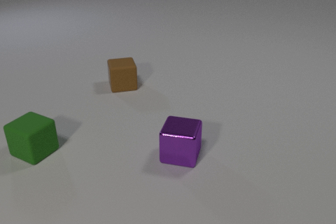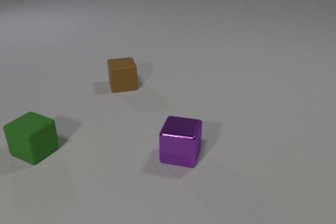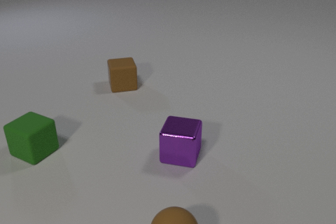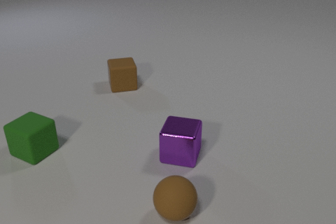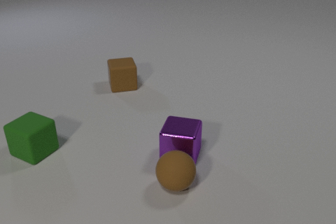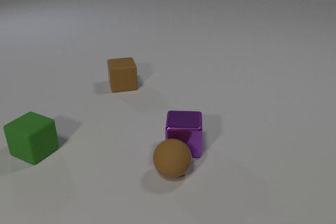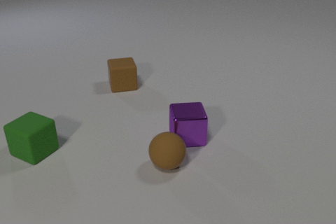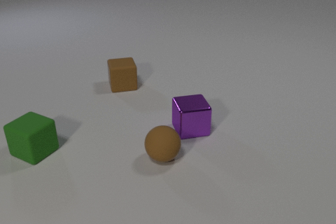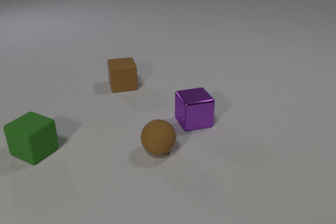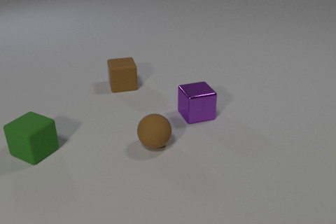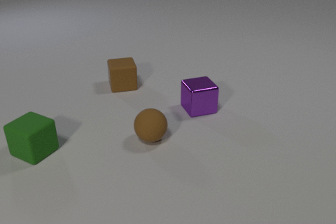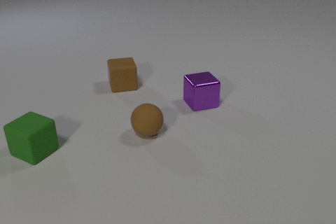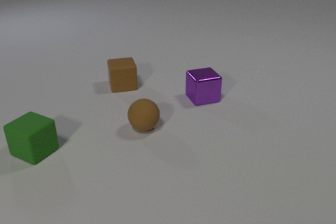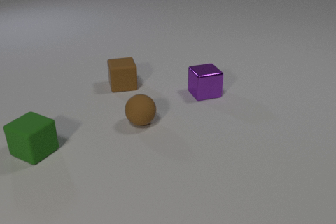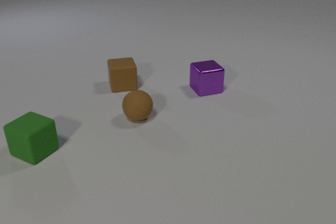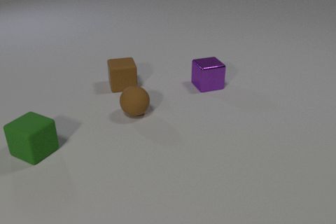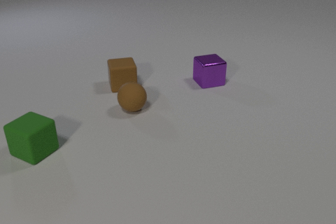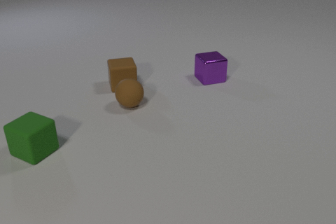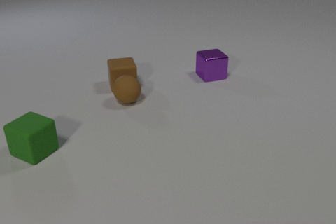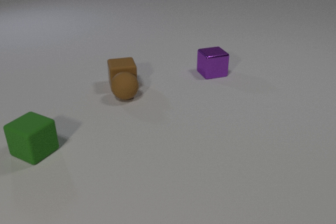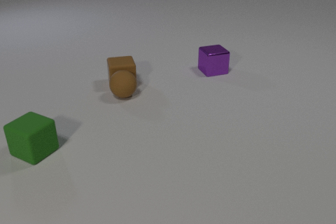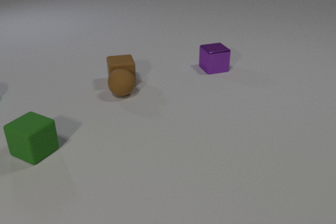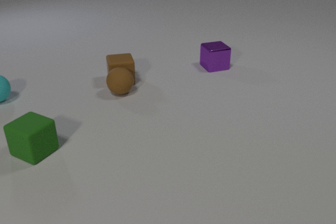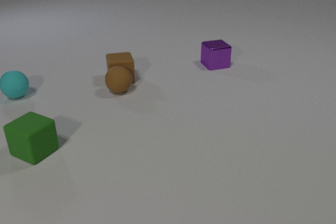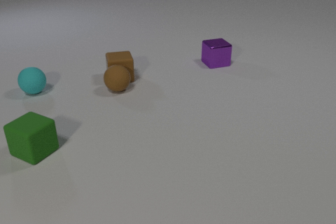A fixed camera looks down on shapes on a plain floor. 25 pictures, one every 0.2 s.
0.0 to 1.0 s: The brown rubber sphere comes in at the bottom edge, rolls away from the camera. The purple metal cube slides away from the camera. The brown rubber sphere and the purple metal cube collide.
1.0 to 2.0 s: The brown rubber sphere rolls away from the camera. The purple metal cube slides away from the camera, spins counterclockwise seen from above by about 30 degrees, its near face sliding to the right.
2.0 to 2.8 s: The brown rubber sphere rolls away from the camera. The purple metal cube slides away from the camera.
2.8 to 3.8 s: The brown rubber sphere rolls away from the camera. The purple metal cube slides away from the camera. The brown rubber sphere and the brown rubber cube collide.
3.8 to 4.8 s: The brown rubber sphere rolls away from the camera and to the left. The purple metal cube slides away from the camera. The brown rubber cube slides away from the camera. The cyan rubber sphere comes in at the left edge, rolls to the right.
How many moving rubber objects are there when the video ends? 3.
Are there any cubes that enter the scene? no.
How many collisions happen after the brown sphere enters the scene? 2.
